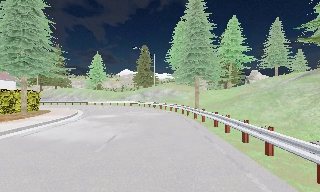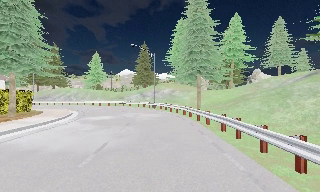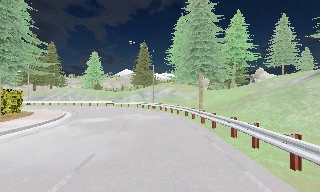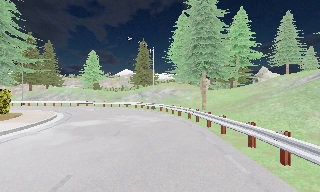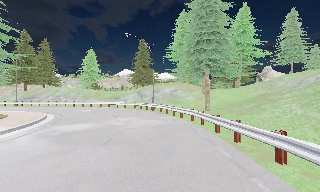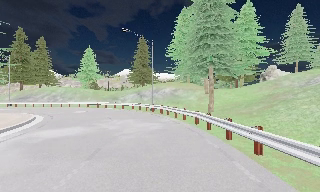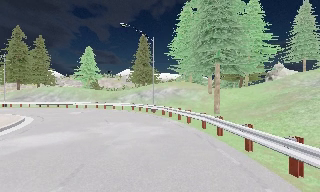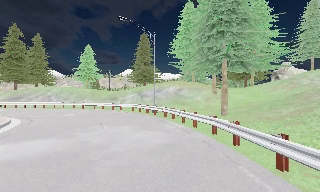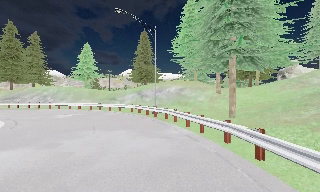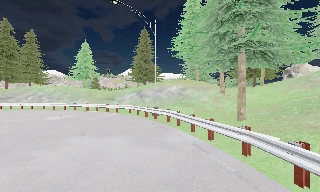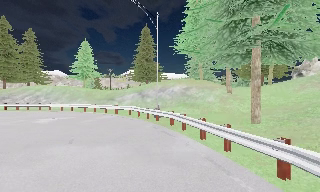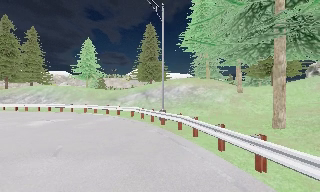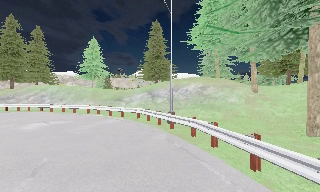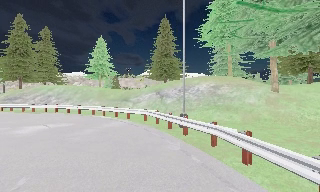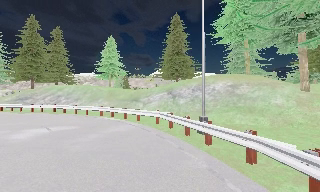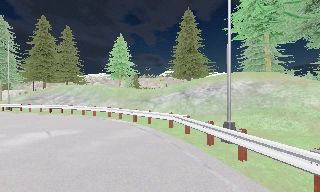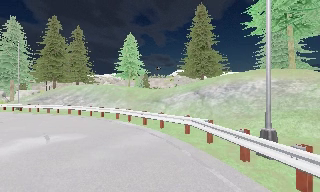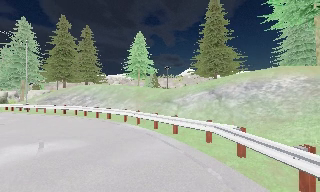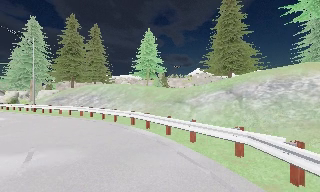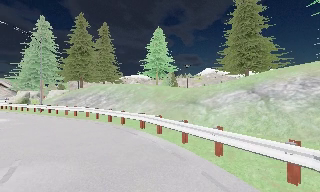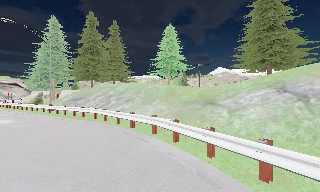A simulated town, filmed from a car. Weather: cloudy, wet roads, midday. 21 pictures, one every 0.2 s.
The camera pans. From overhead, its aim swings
counterclockwise.
The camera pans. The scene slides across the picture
to the right.
0.0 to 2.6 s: The camera travels forward, about 14 m, so what stands in front looms larger.
2.6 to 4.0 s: The camera pans to its left, which is counterclockwise from overhead, by about 25 degrees. It travels forward, about 8 m, so what stands in front looms larger.
The film runs forward here.
